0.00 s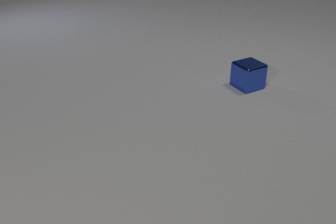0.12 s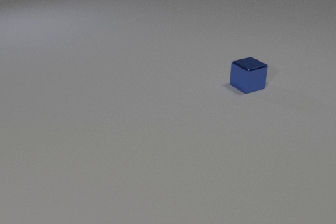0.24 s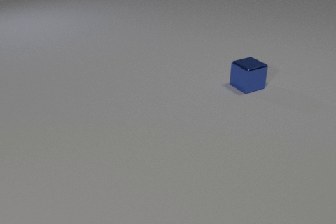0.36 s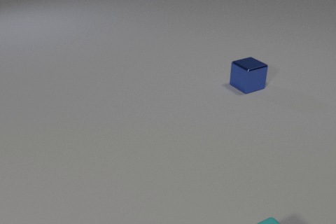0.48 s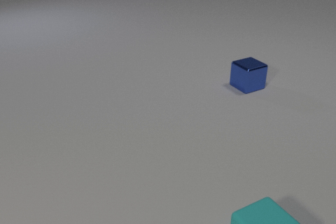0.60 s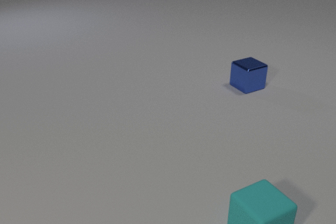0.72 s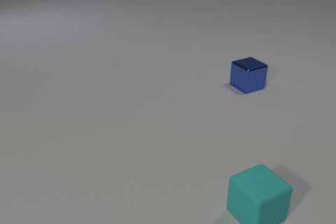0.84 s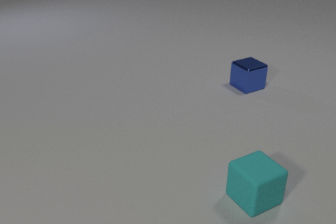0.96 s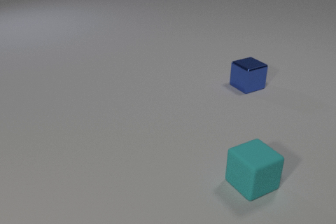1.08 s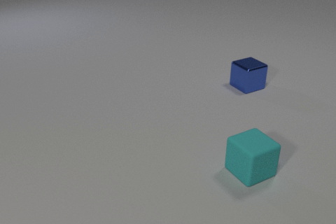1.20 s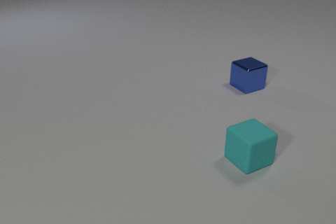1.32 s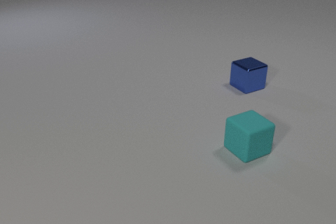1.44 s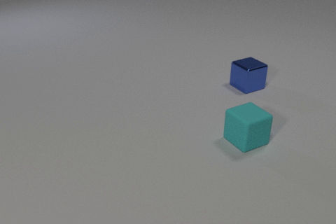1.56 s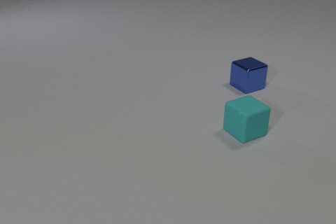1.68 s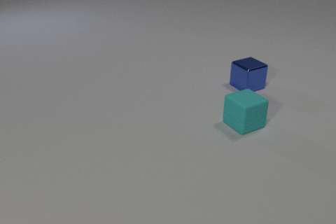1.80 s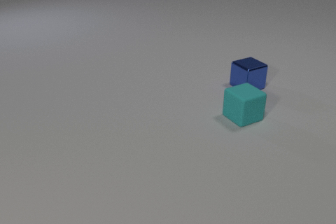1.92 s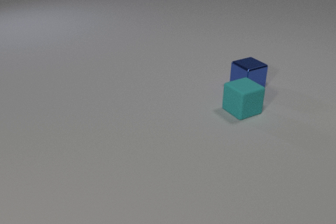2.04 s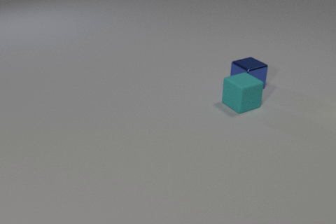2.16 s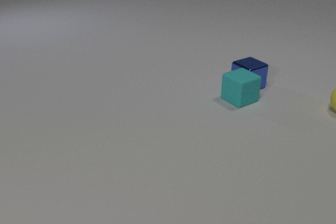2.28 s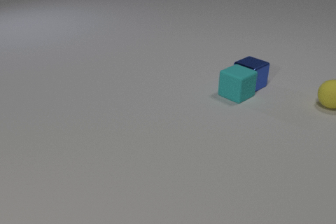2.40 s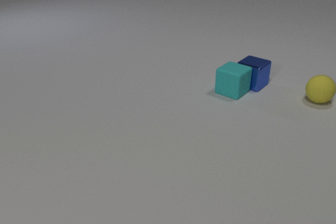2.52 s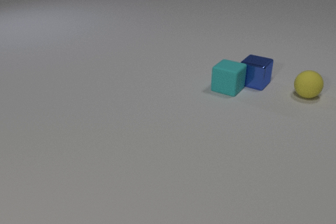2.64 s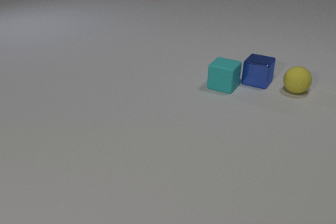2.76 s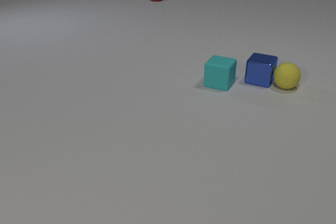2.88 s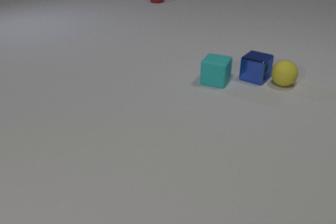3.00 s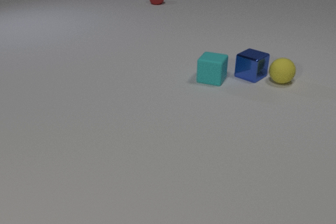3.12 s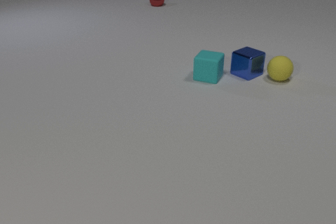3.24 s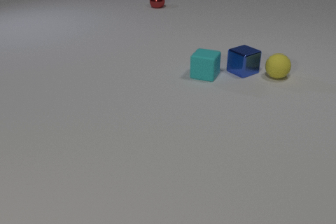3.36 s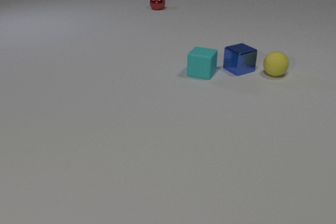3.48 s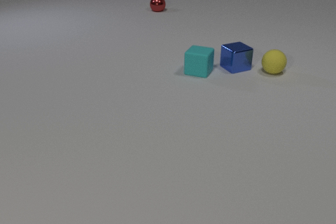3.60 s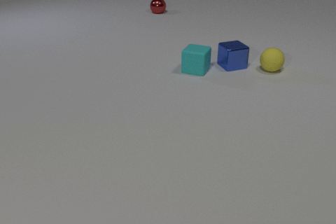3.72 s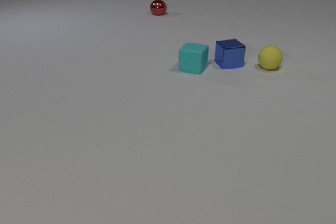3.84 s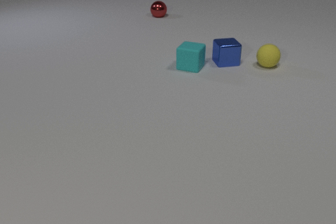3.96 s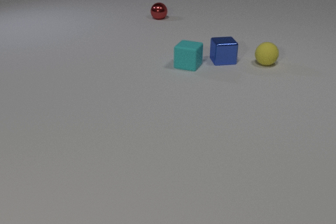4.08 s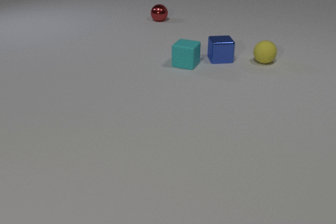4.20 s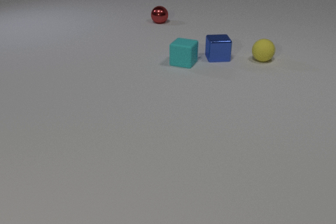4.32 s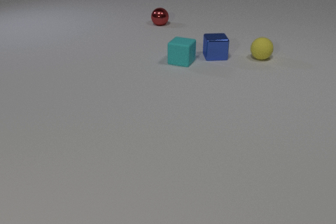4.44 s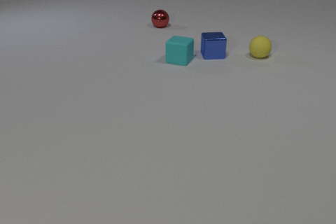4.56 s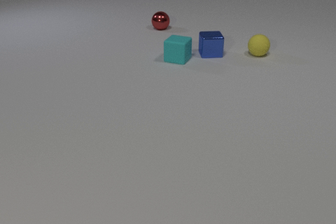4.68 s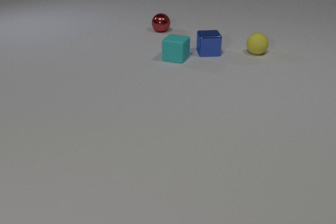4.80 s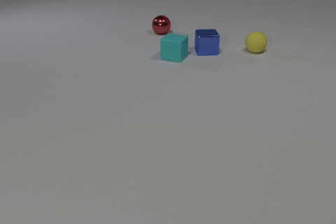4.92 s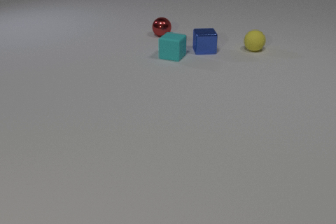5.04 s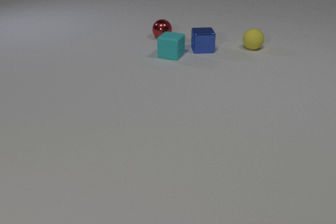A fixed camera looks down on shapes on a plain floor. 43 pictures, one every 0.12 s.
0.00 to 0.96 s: The cyan rubber cube comes in at the bottom edge, slides away from the camera.
0.96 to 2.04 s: The cyan rubber cube slides away from the camera.
2.04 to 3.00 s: The cyan rubber cube slides away from the camera and to the left, spins counterclockwise seen from above by about 45 degrees, its near face sliding to the right. The blue metal cube slides away from the camera. The yellow rubber sphere comes in at the right edge, rolls to the left and away from the camera. The red metal sphere comes in at the top edge, rolls toward the camera. The cyan rubber cube and the blue metal cube collide. The blue metal cube and the yellow rubber sphere collide.
3.00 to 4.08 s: The cyan rubber cube slides away from the camera and to the left. The blue metal cube slides away from the camera and to the left, spins so that its near face slides to the left, clockwise seen from above. The yellow rubber sphere rolls away from the camera. The red metal sphere rolls toward the camera.
4.08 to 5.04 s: The cyan rubber cube slides away from the camera and to the left. The blue metal cube slides away from the camera and to the left. The yellow rubber sphere rolls away from the camera. The red metal sphere rolls toward the camera.
How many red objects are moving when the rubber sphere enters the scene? 0.
What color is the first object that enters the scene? cyan.
What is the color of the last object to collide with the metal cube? yellow.
